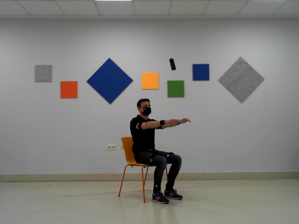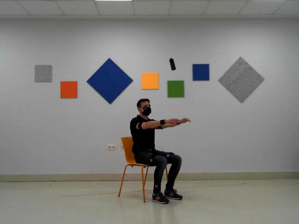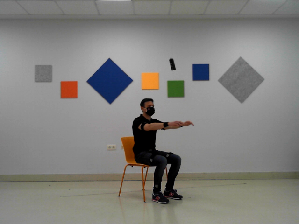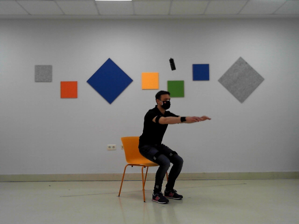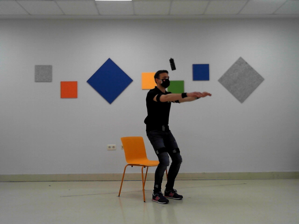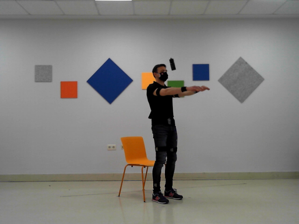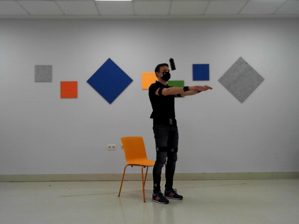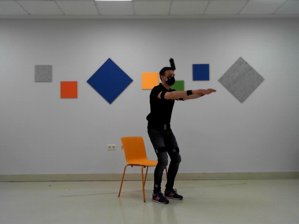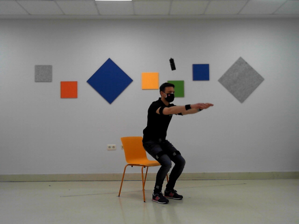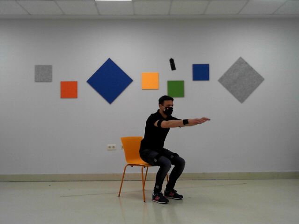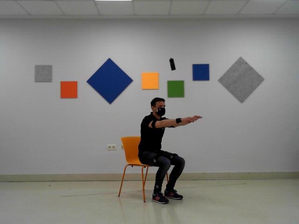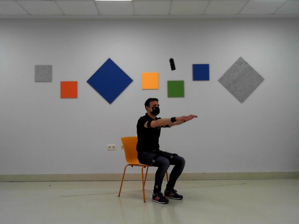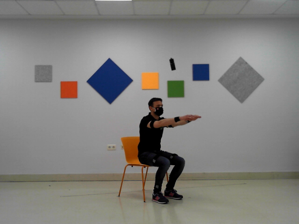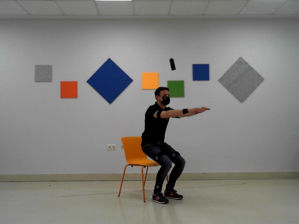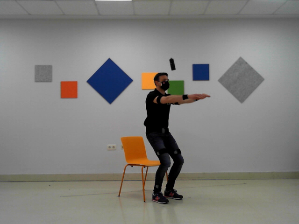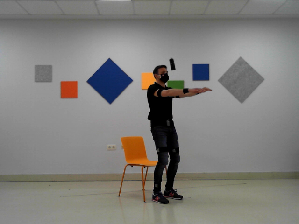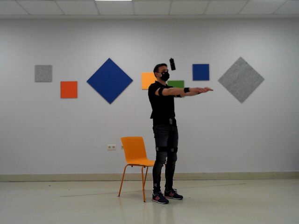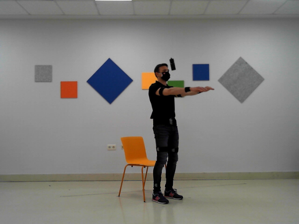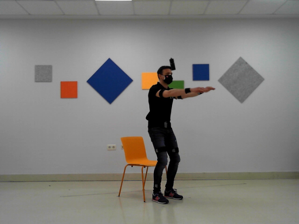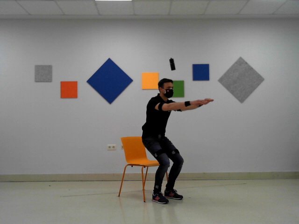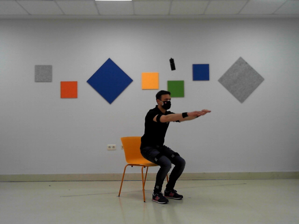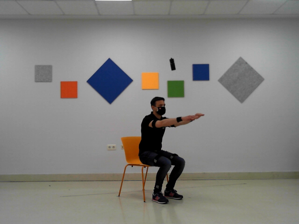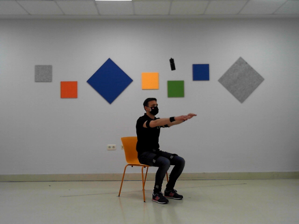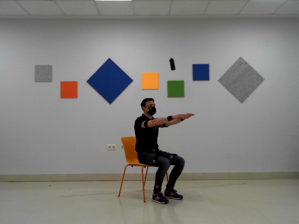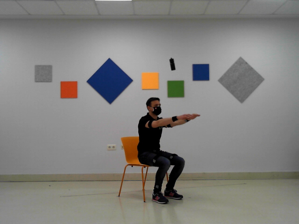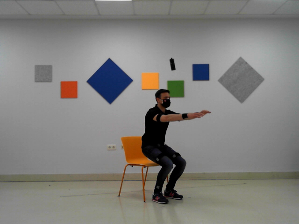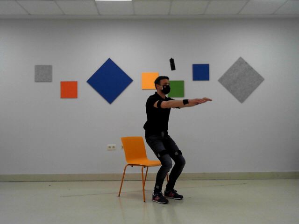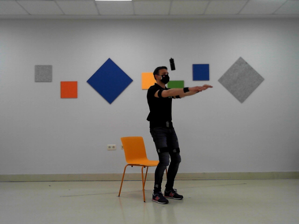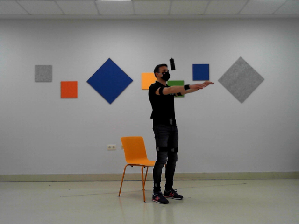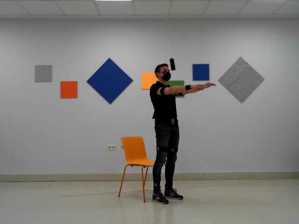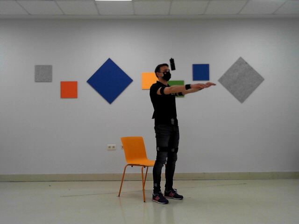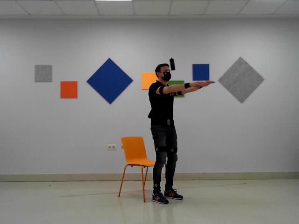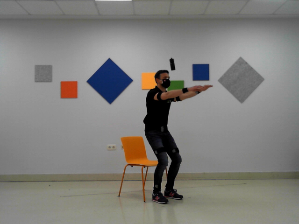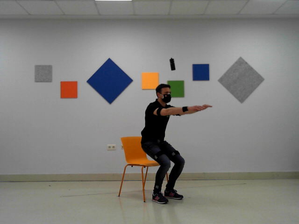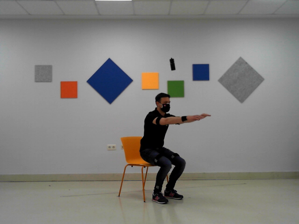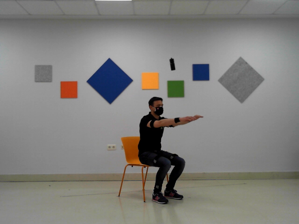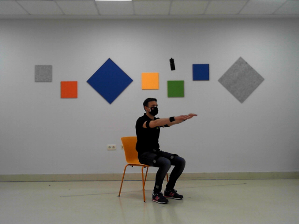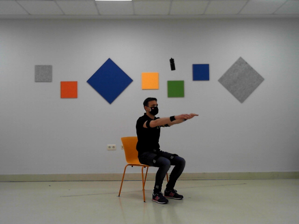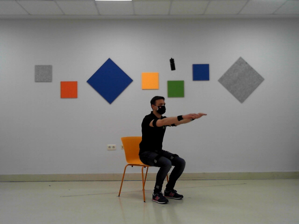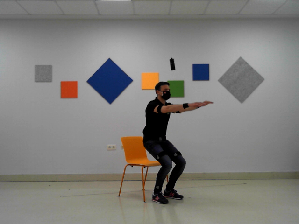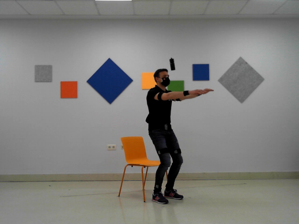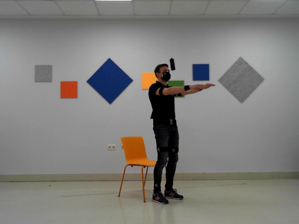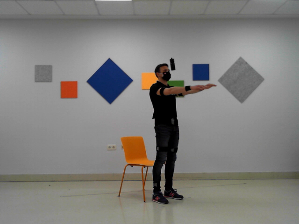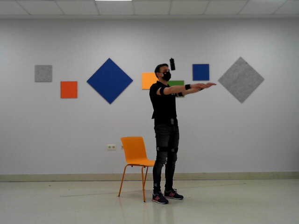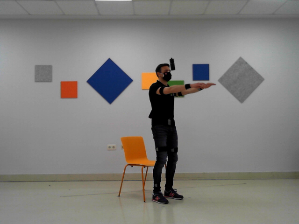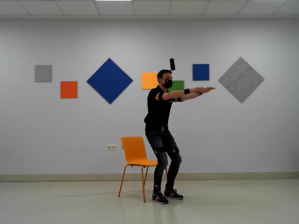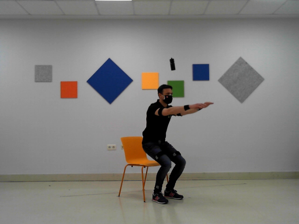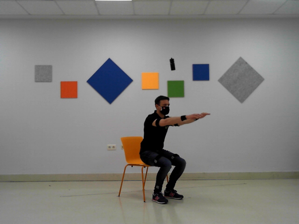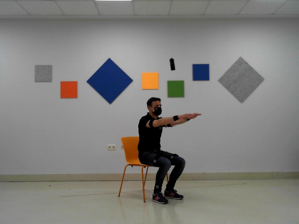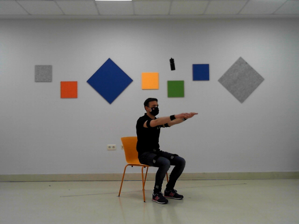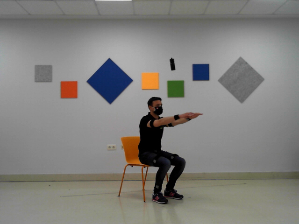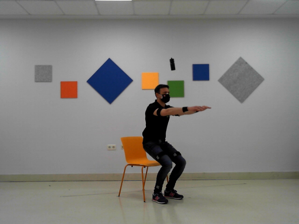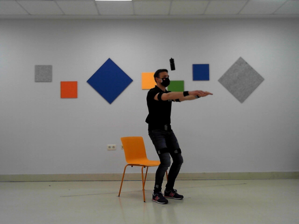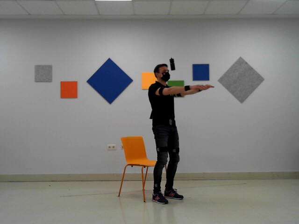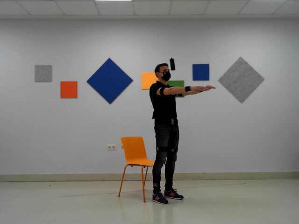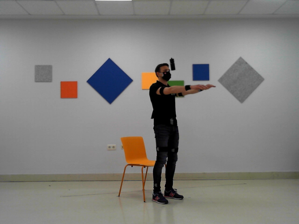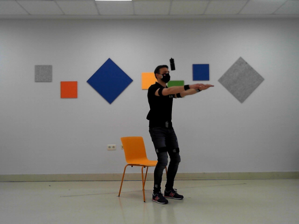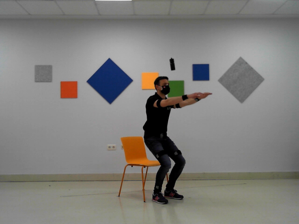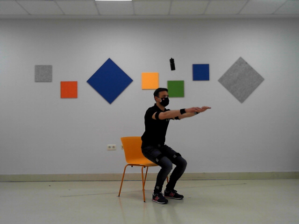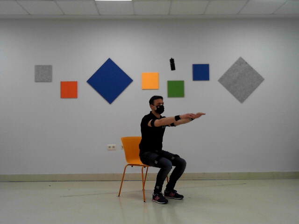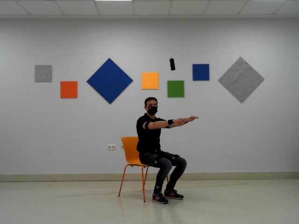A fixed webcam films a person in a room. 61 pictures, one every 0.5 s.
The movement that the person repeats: Sit to stand.
